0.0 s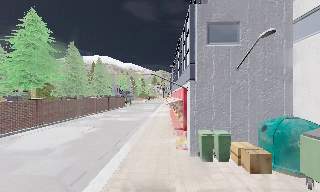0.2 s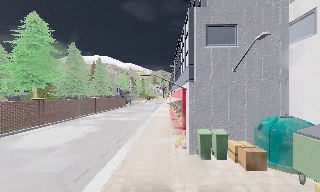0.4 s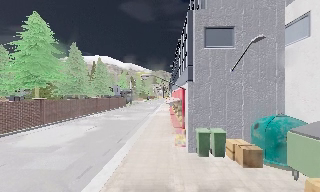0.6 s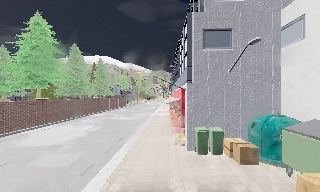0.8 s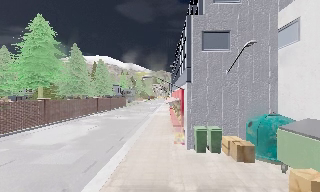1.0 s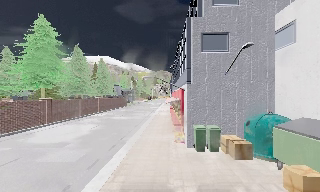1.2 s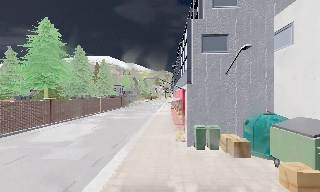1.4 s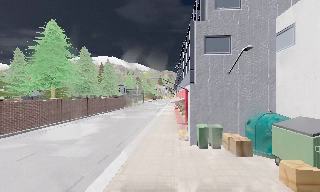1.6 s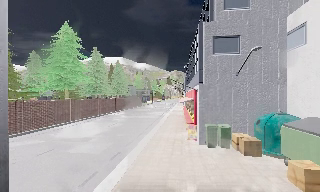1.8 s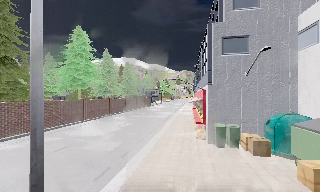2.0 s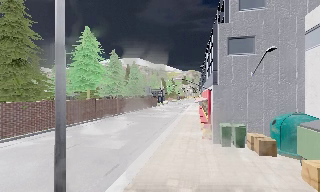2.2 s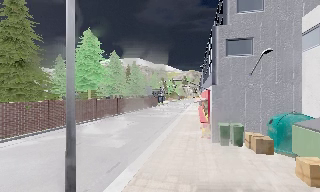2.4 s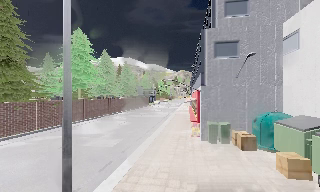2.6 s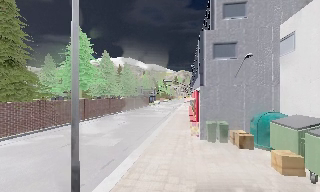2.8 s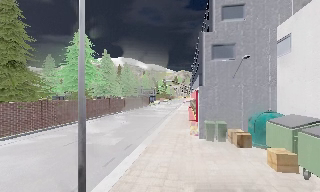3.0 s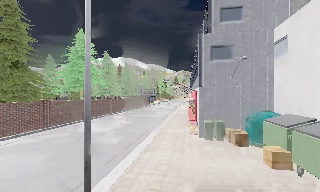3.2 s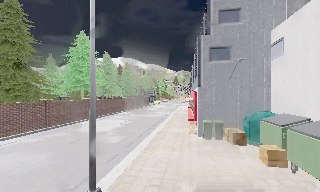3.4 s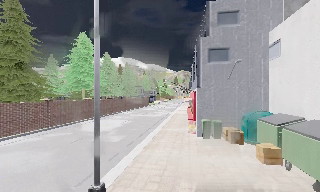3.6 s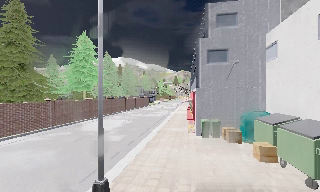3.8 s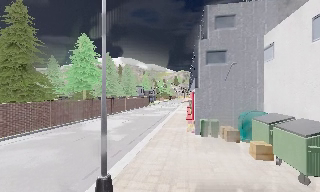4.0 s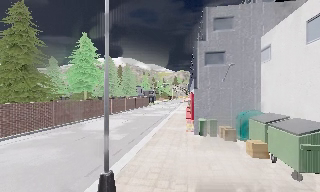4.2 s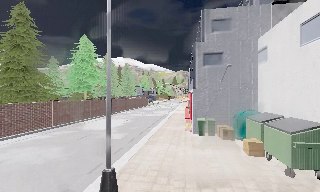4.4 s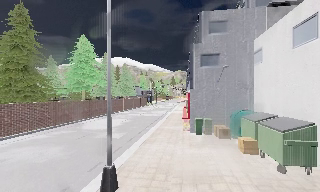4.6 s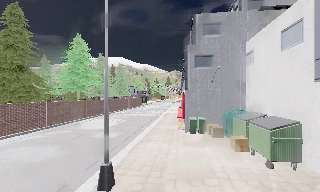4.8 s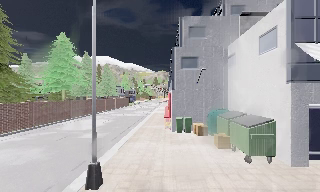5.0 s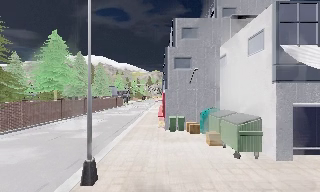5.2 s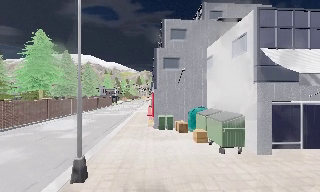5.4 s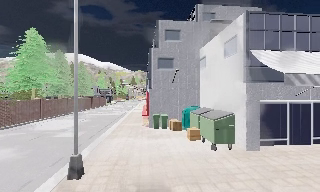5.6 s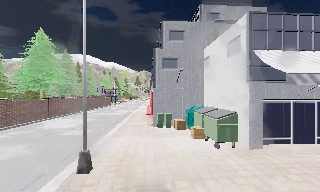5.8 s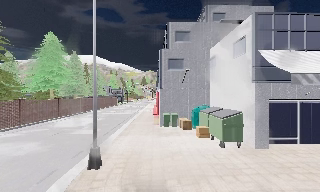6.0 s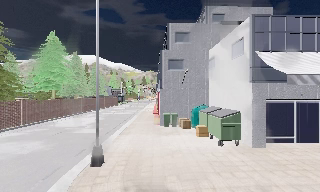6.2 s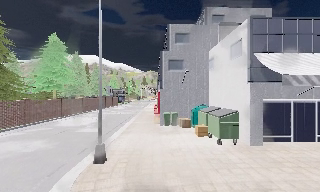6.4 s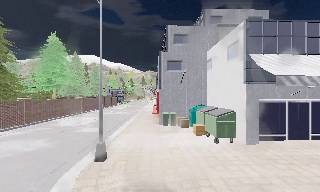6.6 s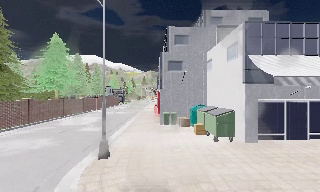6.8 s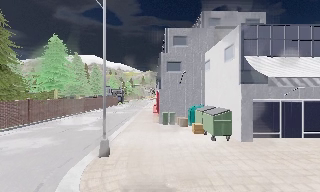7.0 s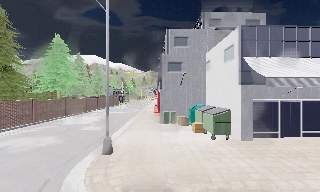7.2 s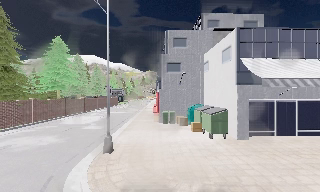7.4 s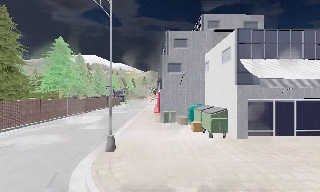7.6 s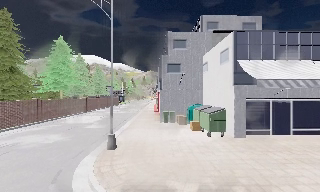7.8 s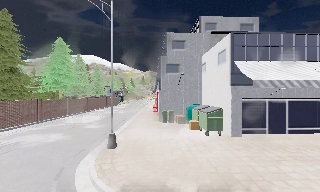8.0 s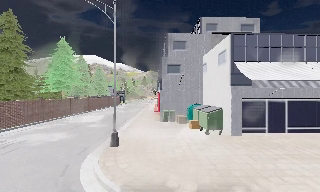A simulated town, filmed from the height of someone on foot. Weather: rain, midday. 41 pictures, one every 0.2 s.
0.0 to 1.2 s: The camera travels backward, about 1.5 m, so what stands in front gets smaller.
1.2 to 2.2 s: The camera pans to its left, which is counterclockwise from overhead, by about 10 degrees. It travels backward, about 1 m, so what stands in front gets smaller.
2.2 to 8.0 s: The camera swings to its right by about 15 degrees, and the scene slides to the left. It travels backward, about 6 m, so what stands in front gets smaller.
The film runs backward here.
